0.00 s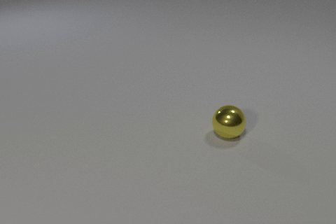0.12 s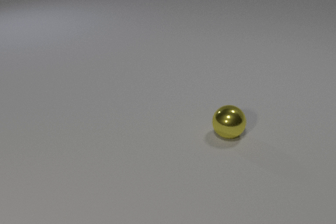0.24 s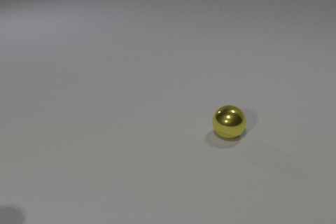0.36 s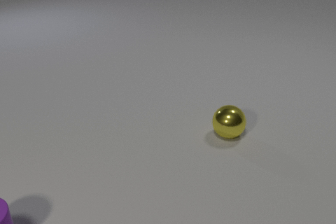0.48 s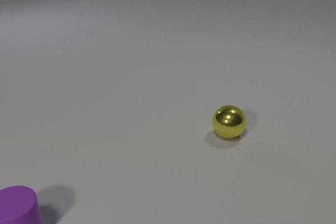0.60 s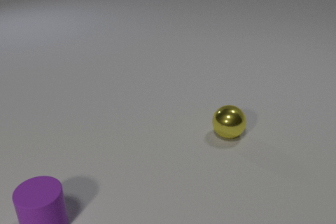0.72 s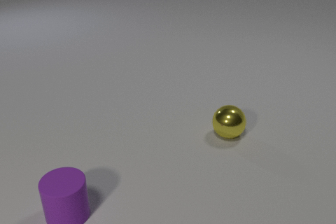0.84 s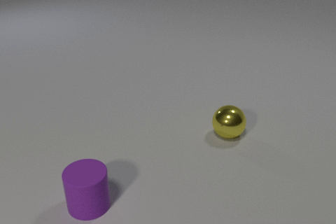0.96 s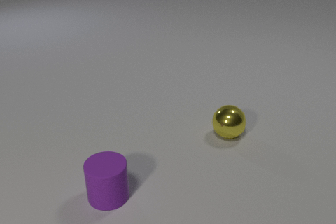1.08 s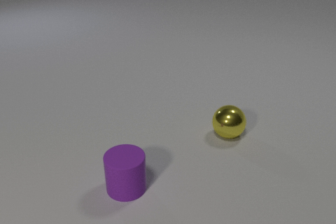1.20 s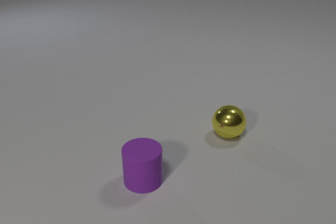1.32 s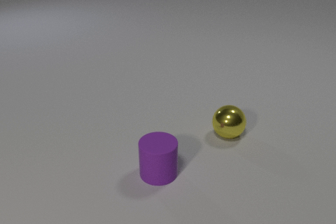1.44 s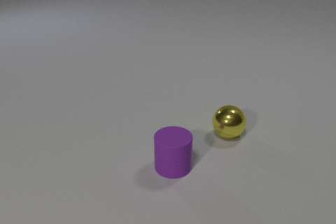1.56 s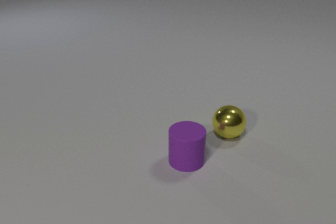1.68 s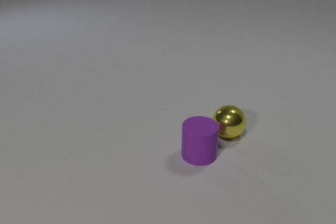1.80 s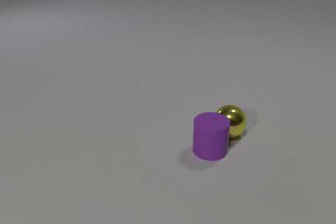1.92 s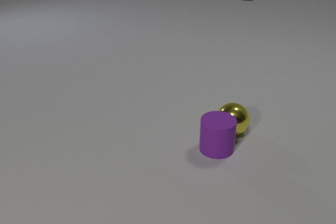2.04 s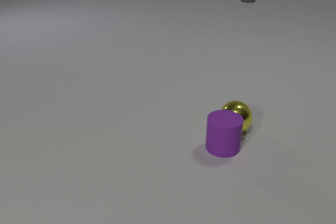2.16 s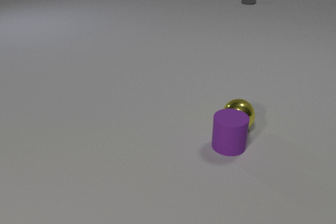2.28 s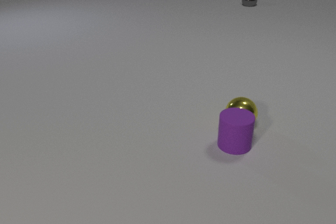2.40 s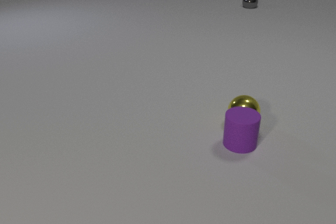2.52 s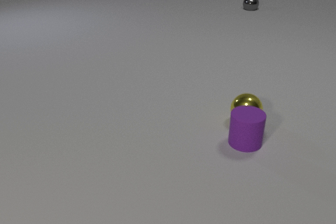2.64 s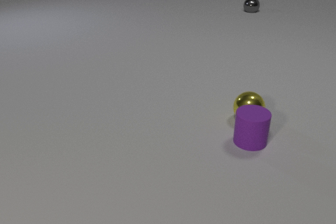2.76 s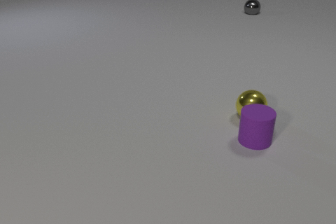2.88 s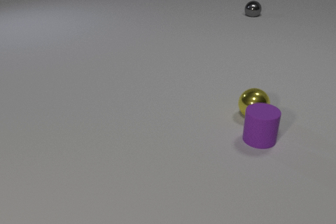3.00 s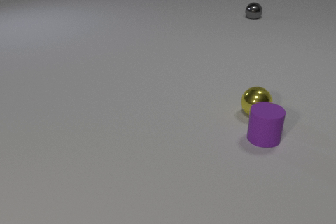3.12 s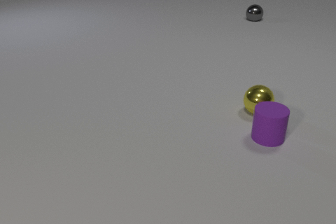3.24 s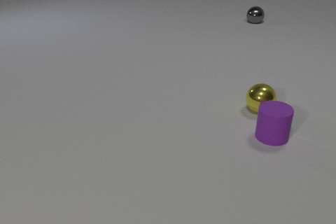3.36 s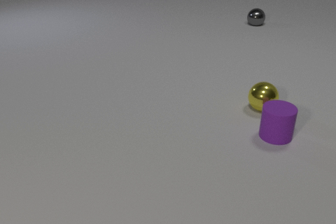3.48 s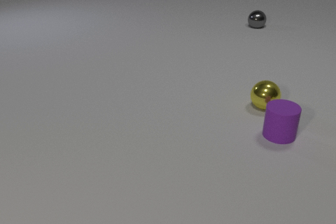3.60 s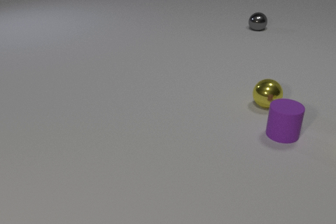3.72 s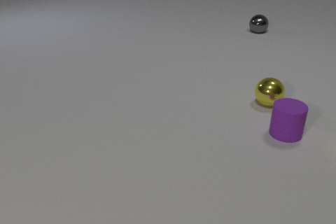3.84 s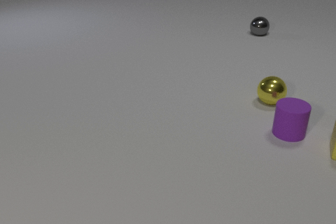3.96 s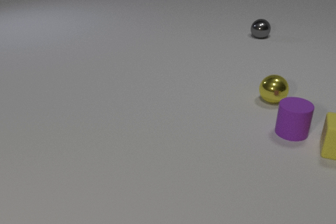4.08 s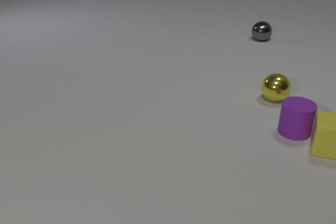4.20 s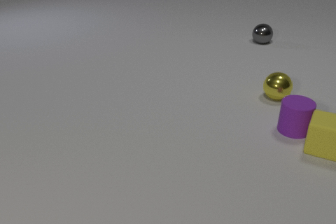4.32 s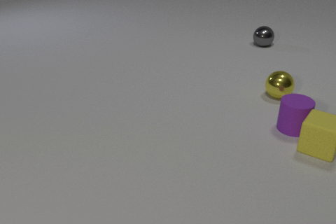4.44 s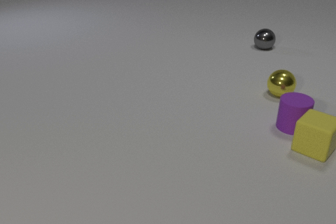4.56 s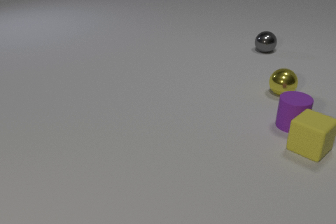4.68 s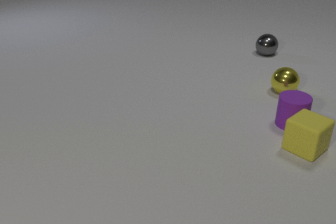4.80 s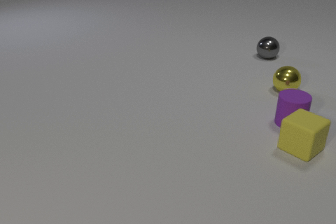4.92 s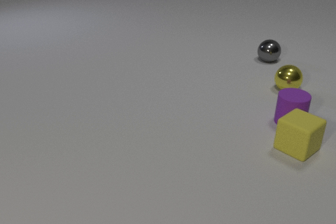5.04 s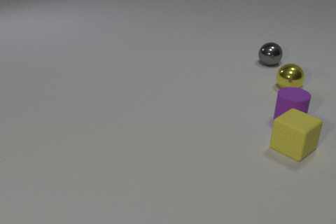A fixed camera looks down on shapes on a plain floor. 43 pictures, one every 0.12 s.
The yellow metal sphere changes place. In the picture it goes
away from the camera.
The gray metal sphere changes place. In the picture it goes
toward the camera.
0.00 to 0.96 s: The purple rubber cylinder comes in at the bottom edge, slides to the right.
0.96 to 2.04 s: The purple rubber cylinder slides to the right and away from the camera. The yellow metal sphere rolls away from the camera. The gray metal sphere comes in at the top edge, rolls toward the camera. The purple rubber cylinder and the yellow metal sphere collide.
2.04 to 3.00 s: The purple rubber cylinder slides to the right and away from the camera. The yellow metal sphere rolls away from the camera and to the right. The gray metal sphere rolls toward the camera.
3.00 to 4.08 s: The purple rubber cylinder slides to the right and away from the camera. The yellow metal sphere rolls away from the camera and to the right. The yellow rubber cube comes in at the right edge, slides to the left. The gray metal sphere rolls toward the camera. The purple rubber cylinder and the yellow rubber cube collide.
4.08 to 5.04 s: The purple rubber cylinder slides away from the camera. The yellow metal sphere rolls away from the camera and to the right. The yellow rubber cube slides to the left, spins so that its near face slides to the left, clockwise seen from above. The gray metal sphere rolls toward the camera.
Are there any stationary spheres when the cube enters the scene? no.
How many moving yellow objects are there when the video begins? 0.
What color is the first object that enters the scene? purple.
